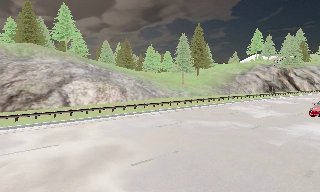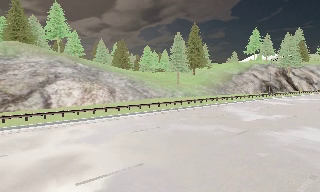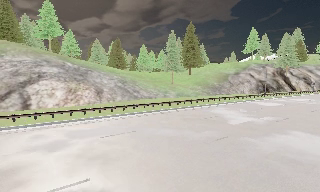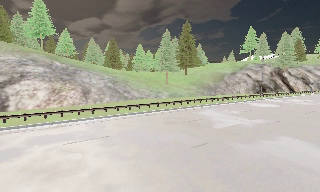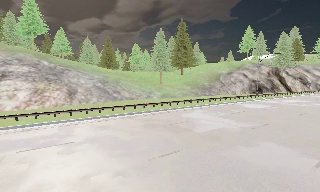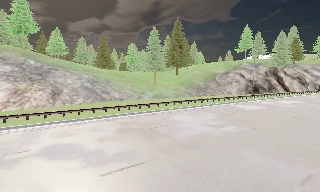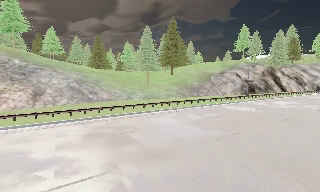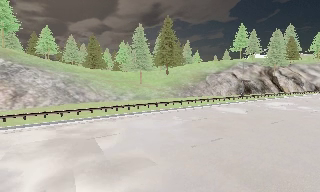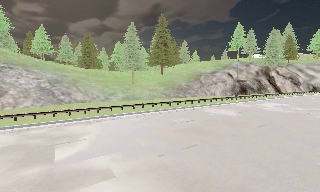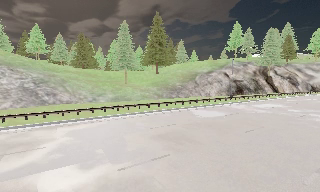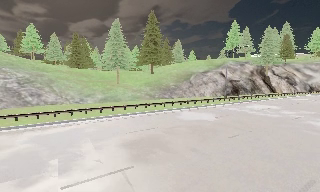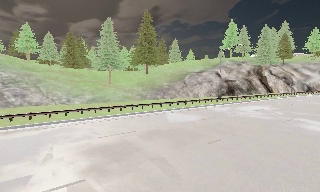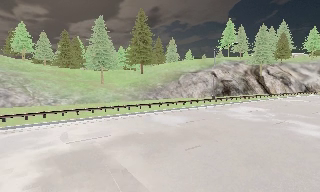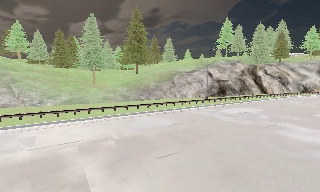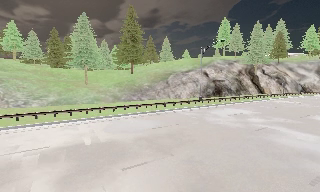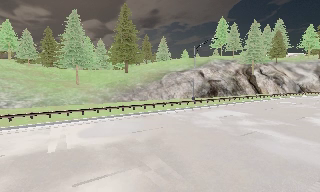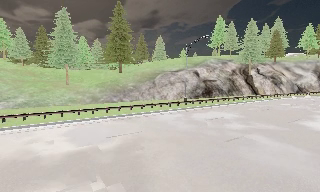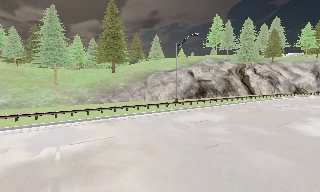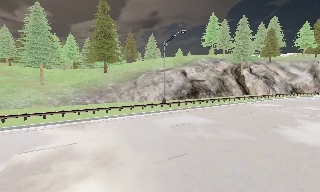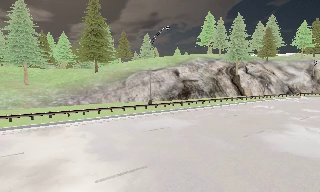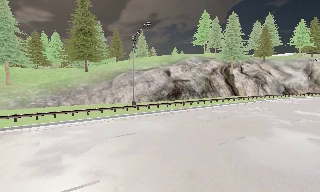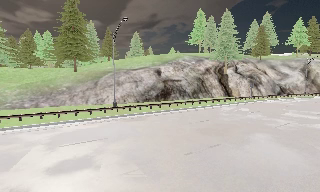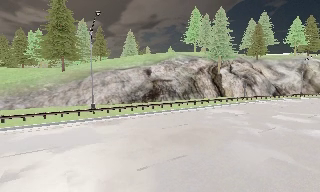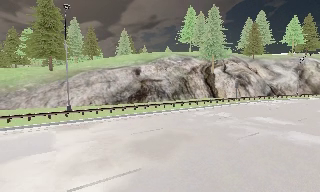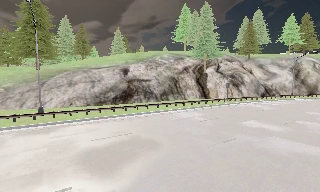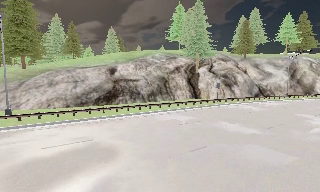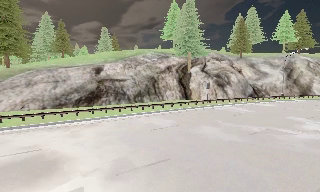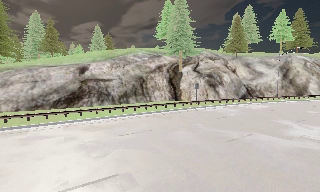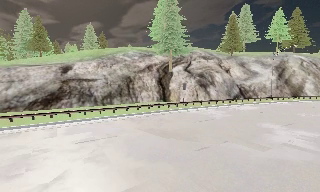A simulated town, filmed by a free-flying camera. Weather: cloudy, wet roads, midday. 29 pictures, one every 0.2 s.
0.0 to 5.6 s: The camera travels to its right and forward, about 50 m, so close, fixed things drift to the left.
The film runs backward here.
